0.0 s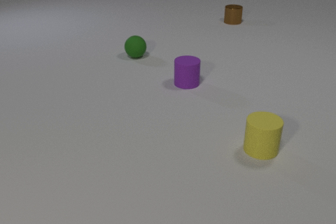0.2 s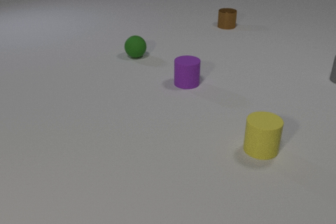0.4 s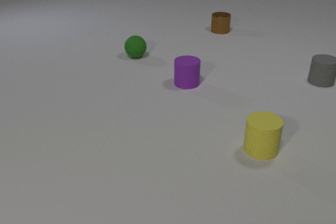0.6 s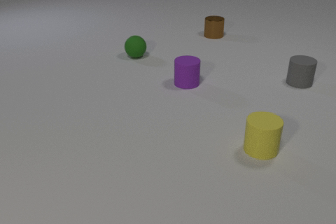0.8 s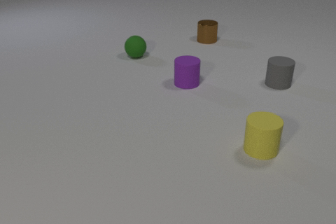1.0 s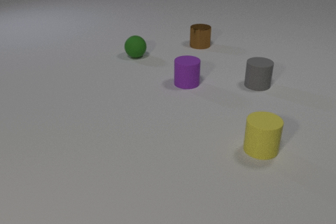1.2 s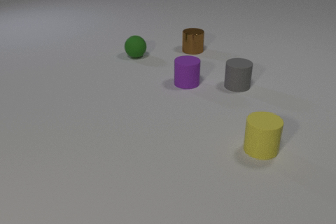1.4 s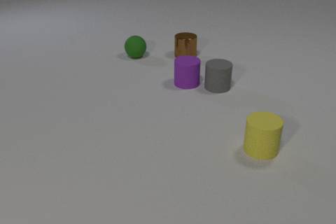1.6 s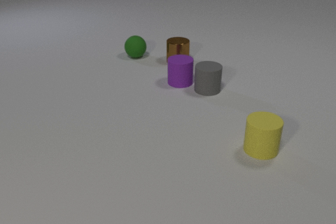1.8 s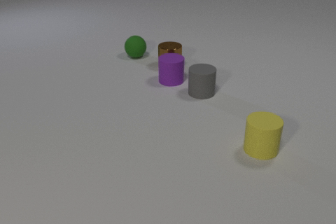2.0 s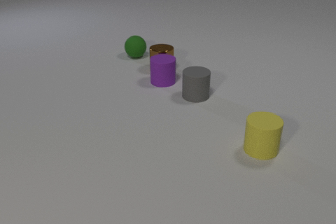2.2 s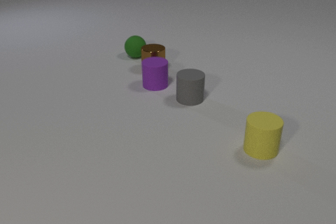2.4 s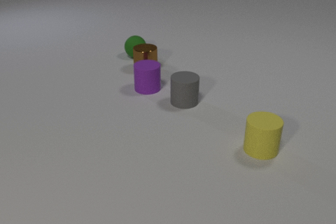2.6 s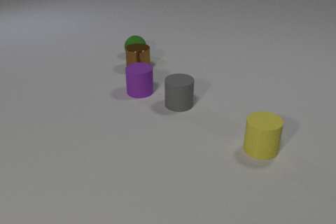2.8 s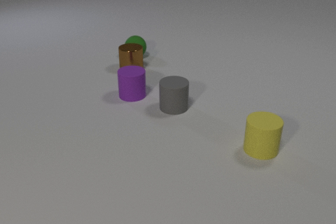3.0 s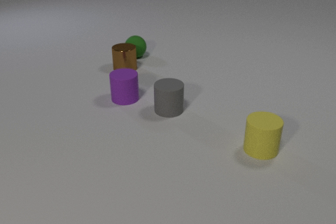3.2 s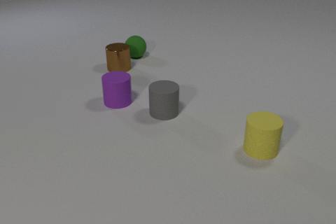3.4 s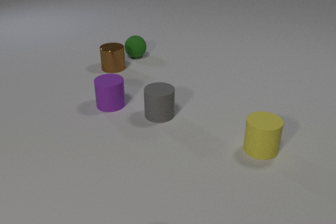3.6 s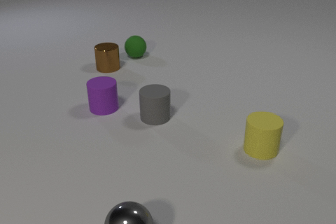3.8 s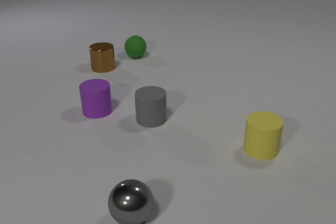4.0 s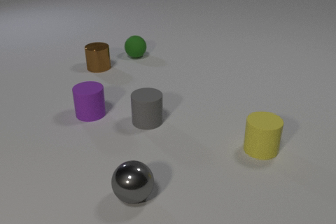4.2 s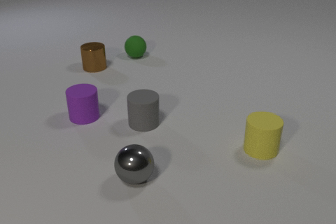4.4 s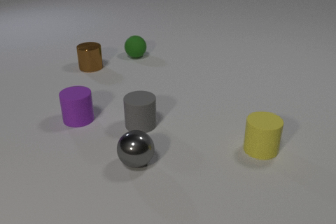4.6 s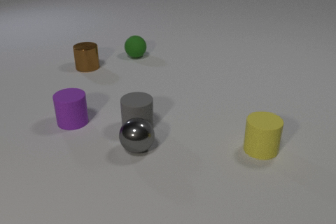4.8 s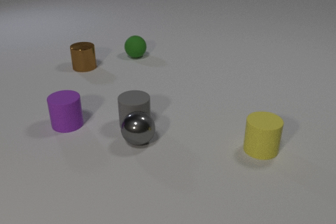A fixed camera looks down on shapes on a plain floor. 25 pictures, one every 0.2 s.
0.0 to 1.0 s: The gray rubber cylinder comes in at the right edge, slides to the left and toward the camera. The brown metal cylinder slides toward the camera and to the left.
1.0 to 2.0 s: The gray rubber cylinder slides to the left and toward the camera. The purple rubber cylinder slides to the left. The brown metal cylinder slides toward the camera and to the left. The gray rubber cylinder and the purple rubber cylinder collide. The purple rubber cylinder and the brown metal cylinder collide.
2.0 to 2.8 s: The gray rubber cylinder slides toward the camera and to the left. The purple rubber cylinder slides to the left and toward the camera. The brown metal cylinder slides to the left.
2.8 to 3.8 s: The gray rubber cylinder slides toward the camera and to the left. The purple rubber cylinder slides to the left and toward the camera. The brown metal cylinder slides to the left. The gray metal sphere comes in at the bottom edge, rolls away from the camera.
3.8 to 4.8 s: The gray rubber cylinder slides to the left and toward the camera. The purple rubber cylinder slides to the left and toward the camera. The brown metal cylinder slides to the left. The gray metal sphere rolls away from the camera. The gray rubber cylinder and the gray metal sphere collide.
What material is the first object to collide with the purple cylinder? rubber.
How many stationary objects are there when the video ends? 2.
What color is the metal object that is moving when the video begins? brown.
